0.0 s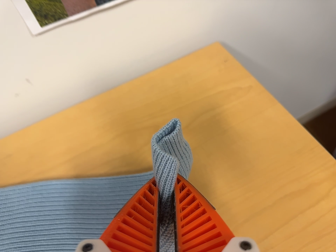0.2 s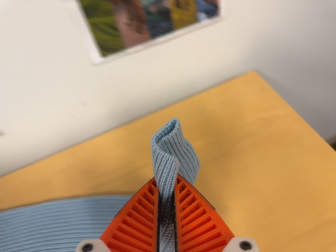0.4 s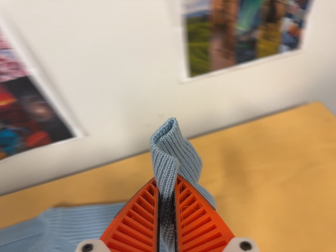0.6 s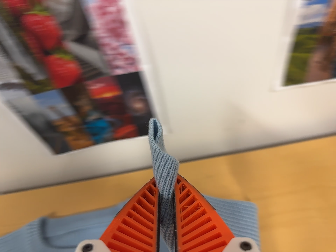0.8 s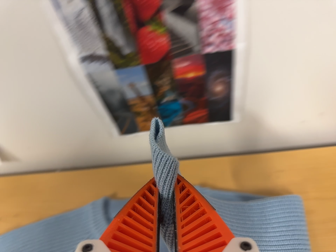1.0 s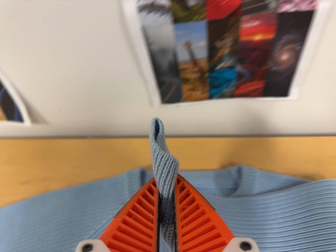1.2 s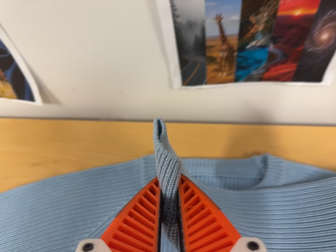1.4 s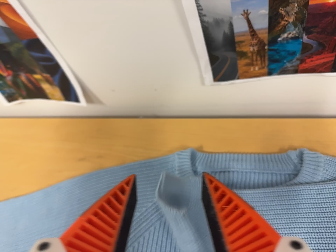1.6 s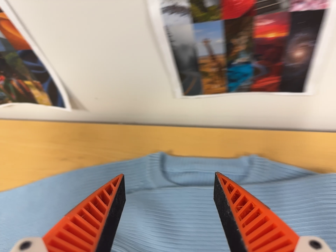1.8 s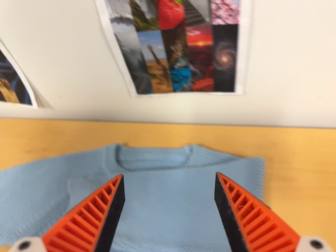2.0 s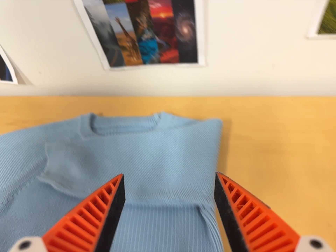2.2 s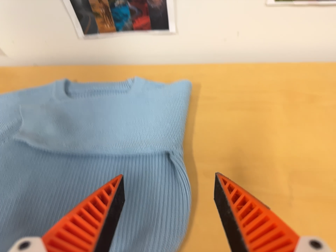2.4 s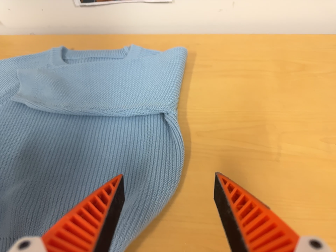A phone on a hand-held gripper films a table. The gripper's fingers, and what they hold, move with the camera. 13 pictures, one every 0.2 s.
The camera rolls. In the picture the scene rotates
clockwise.
0.0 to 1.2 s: The camera swings to its left by about 20 degrees, and the scene slides to the right. It travels to its left, about 40 cm, so close, fixed things drift to the right. It rolls about its line of sight by about 25 degrees, and the scene rotates clockwise.
1.2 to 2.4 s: The camera travels toward the bottom of its view, backward and to its right, about 34 cm, so close, fixed things drift upward.
The film runs forward here.
